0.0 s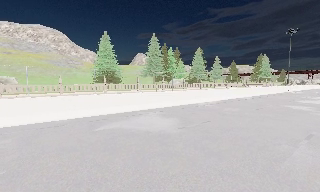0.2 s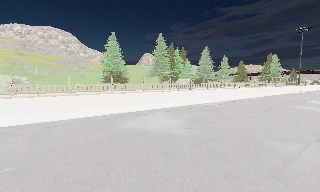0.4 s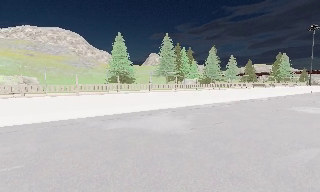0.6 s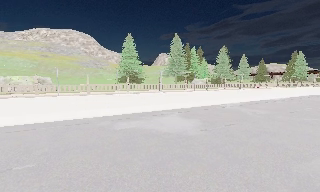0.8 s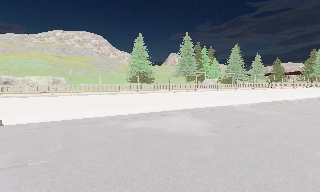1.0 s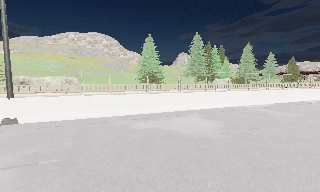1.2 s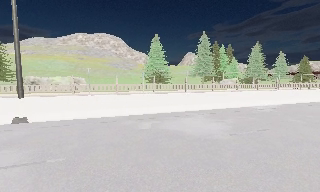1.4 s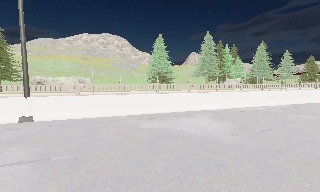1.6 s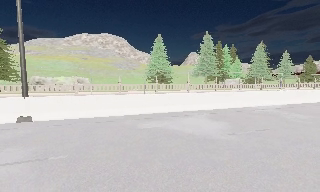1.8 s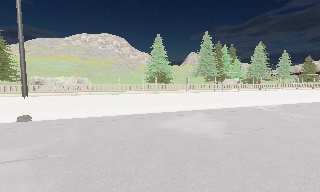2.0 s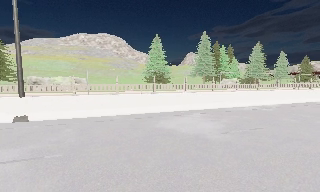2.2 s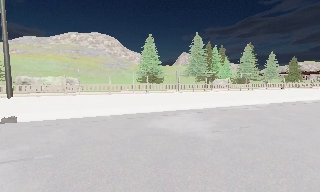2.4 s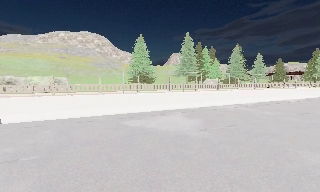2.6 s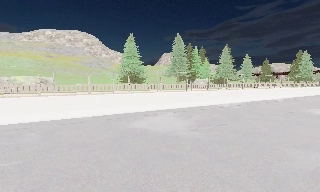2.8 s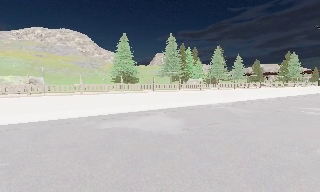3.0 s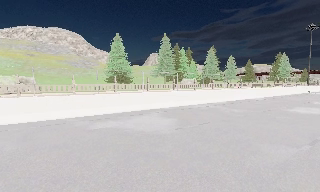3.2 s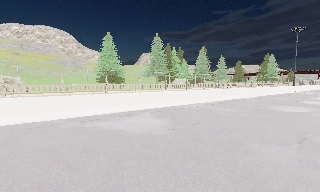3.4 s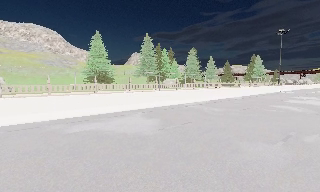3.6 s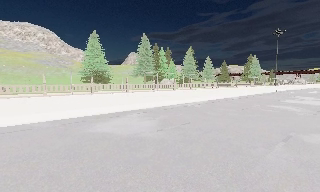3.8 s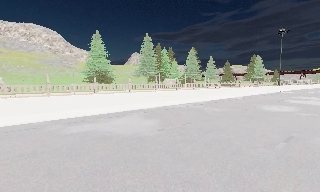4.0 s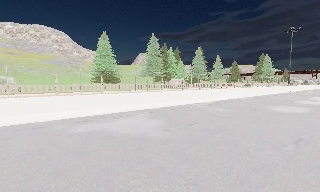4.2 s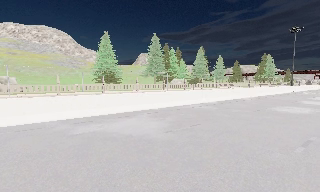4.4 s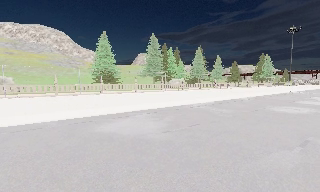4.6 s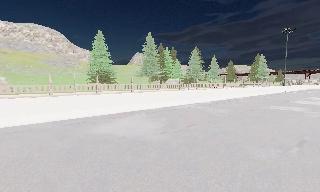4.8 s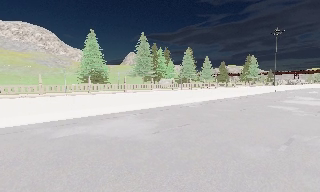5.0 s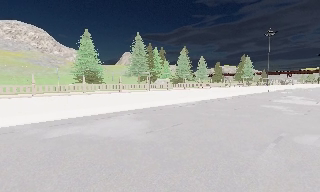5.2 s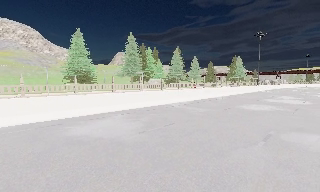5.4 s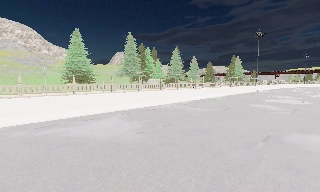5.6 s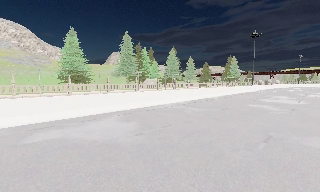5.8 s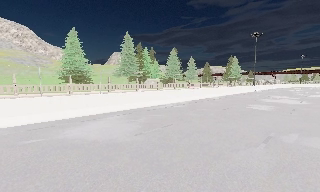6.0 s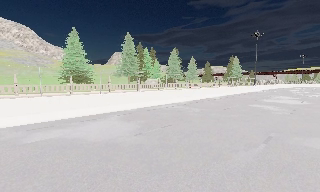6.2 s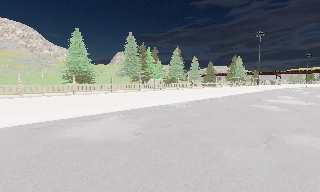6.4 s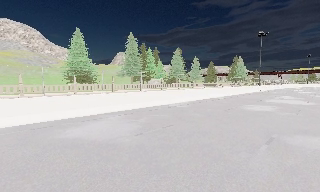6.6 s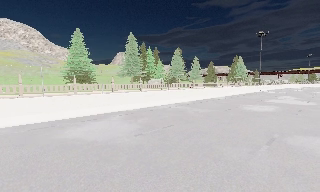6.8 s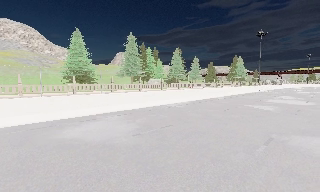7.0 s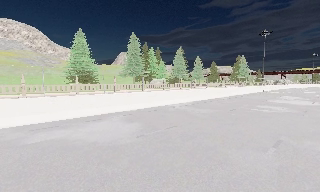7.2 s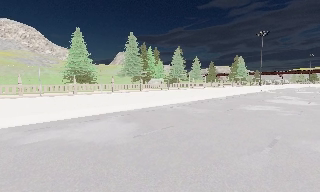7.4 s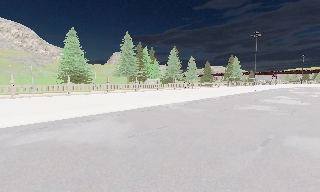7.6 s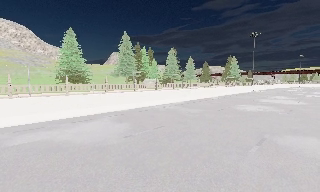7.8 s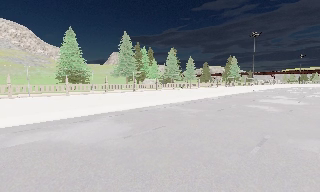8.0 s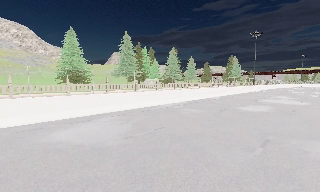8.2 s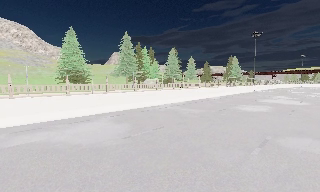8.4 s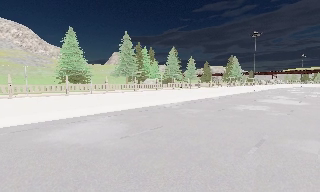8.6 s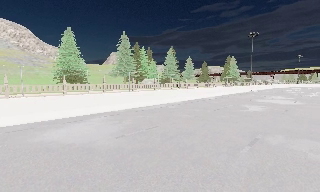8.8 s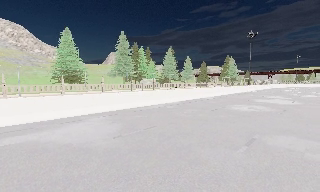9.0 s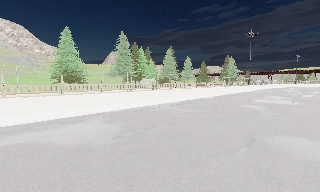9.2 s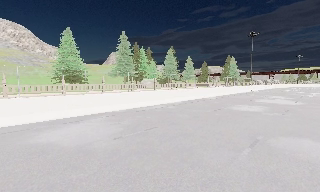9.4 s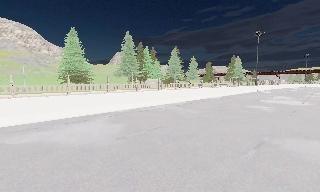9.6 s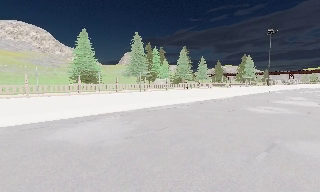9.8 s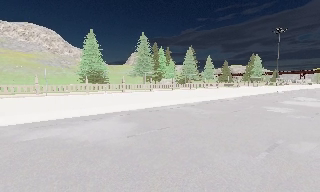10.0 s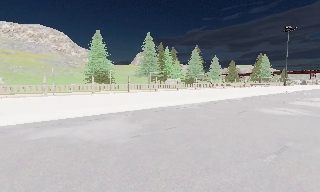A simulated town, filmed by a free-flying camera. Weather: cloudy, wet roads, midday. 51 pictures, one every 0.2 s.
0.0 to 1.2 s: The camera pans to its left, which is counterclockwise from overhead, by about 15 degrees.
1.2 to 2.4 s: The camera shifts only a little, or ends up much as it began.
2.4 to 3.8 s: The camera pans to its right, which is clockwise from overhead, by about 15 degrees.
3.8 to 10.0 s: The camera travels to its right and forward, about 1.5 m, so close, fixed things drift to the left.
The film runs forward here.
